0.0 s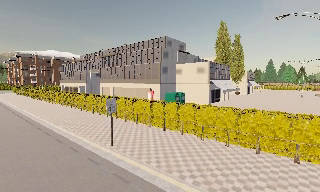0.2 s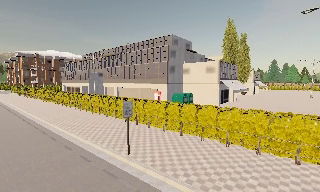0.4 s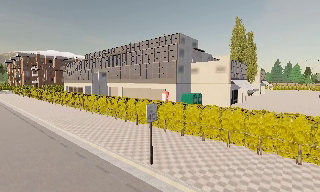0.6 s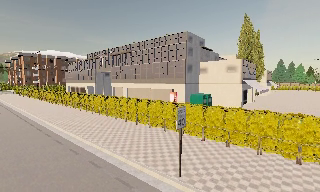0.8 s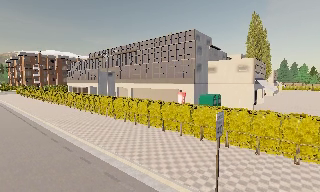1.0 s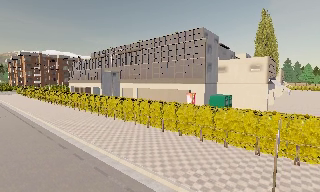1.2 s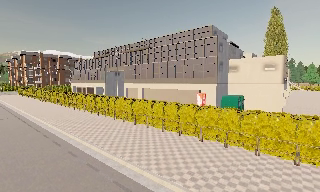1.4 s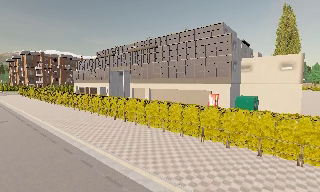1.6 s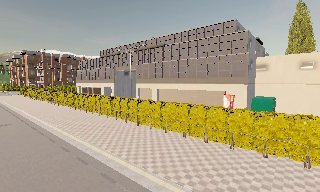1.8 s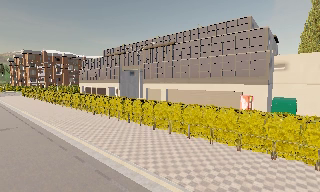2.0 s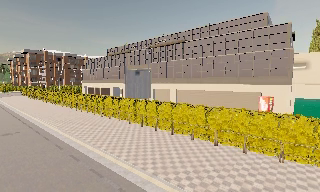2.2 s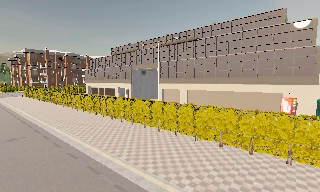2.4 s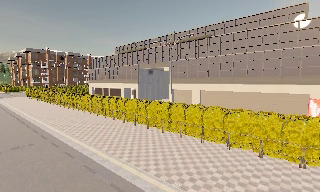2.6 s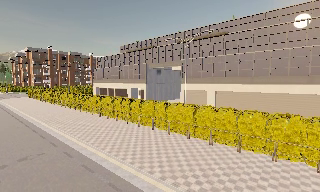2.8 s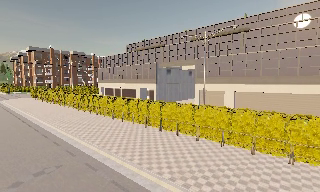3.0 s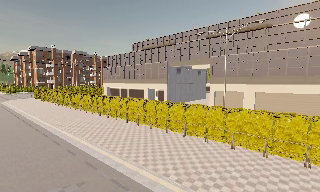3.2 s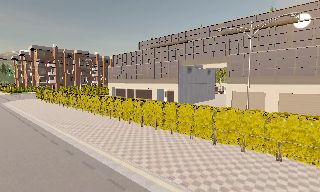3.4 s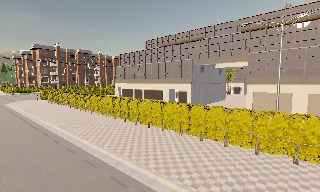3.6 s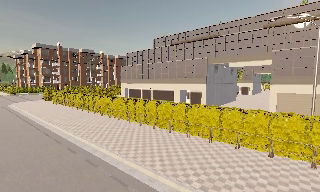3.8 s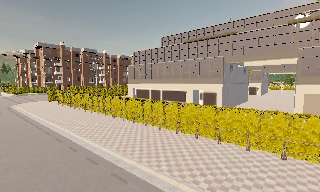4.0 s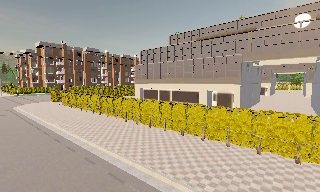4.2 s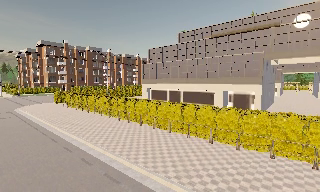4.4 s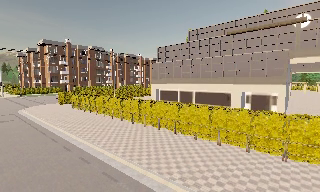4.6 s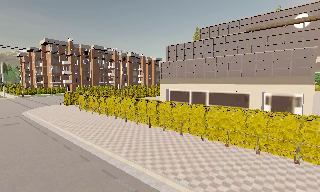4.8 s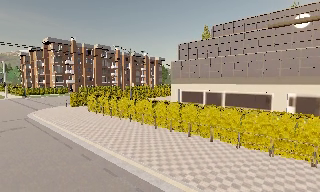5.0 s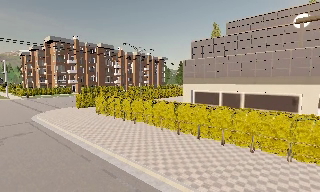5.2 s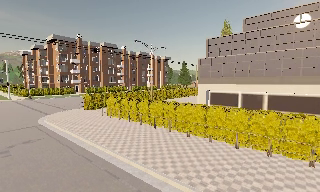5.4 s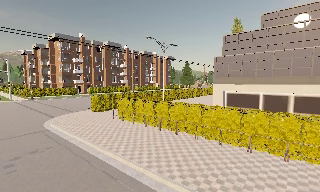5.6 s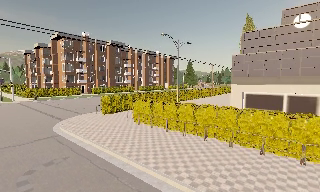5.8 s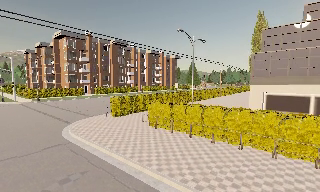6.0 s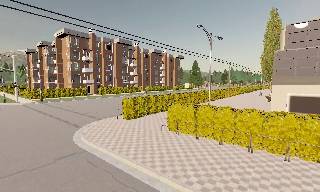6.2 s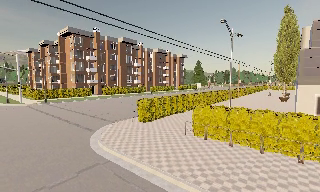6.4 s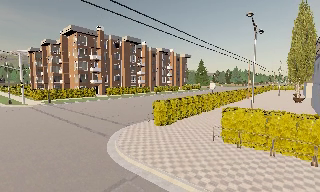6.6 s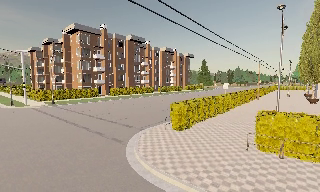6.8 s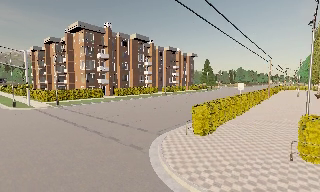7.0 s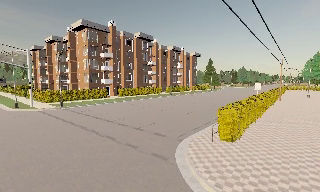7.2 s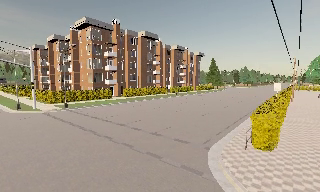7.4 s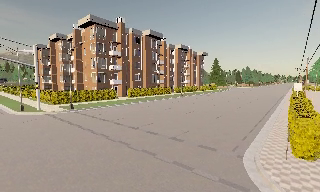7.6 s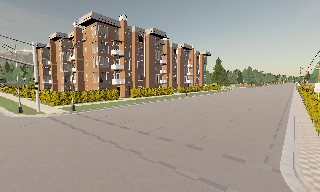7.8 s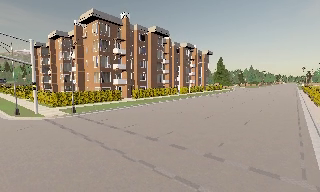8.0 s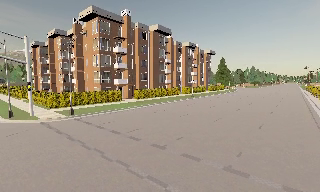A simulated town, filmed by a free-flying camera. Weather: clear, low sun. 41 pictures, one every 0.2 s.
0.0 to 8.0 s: The camera travels to its left and forward, about 70 m, so close, fixed things drift to the right.
The film runs forward here.
